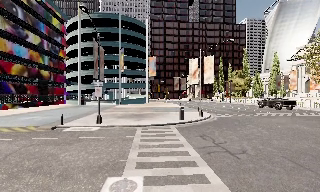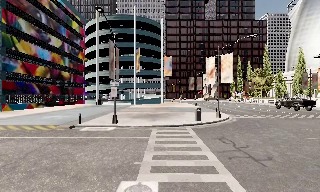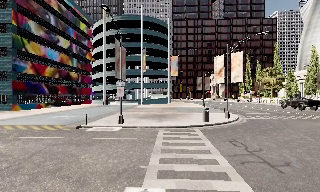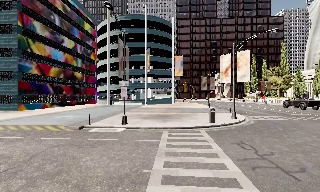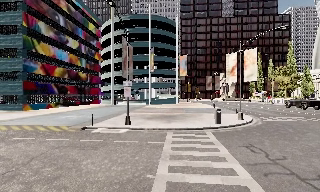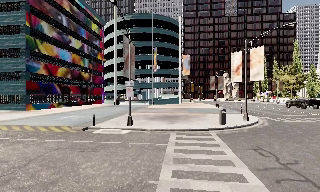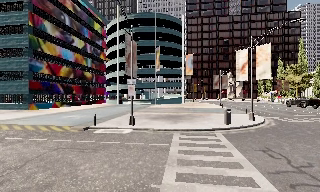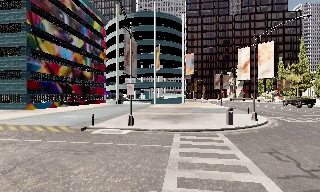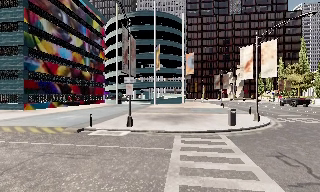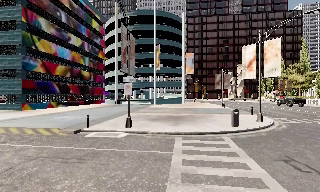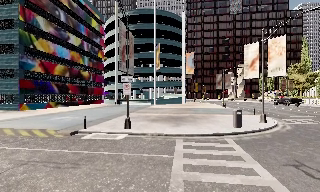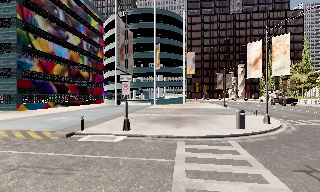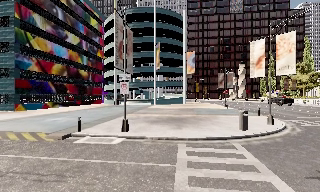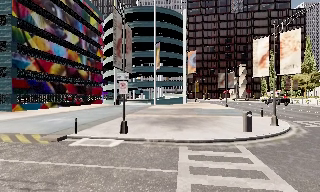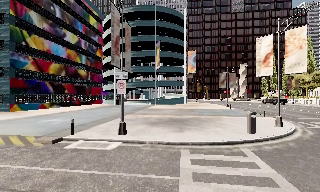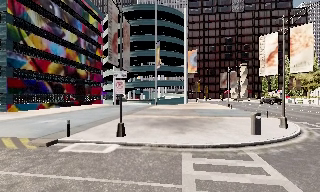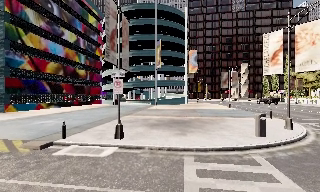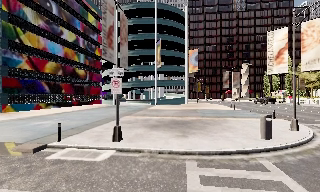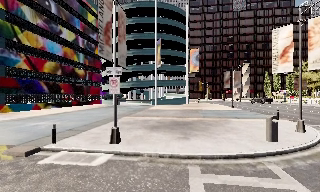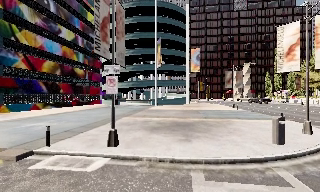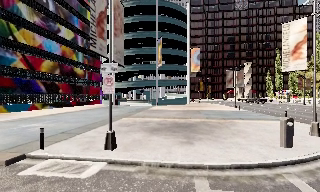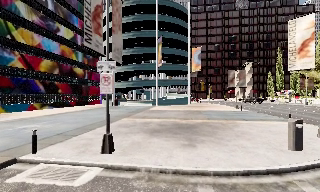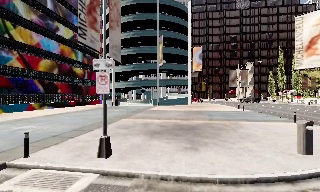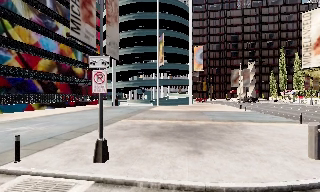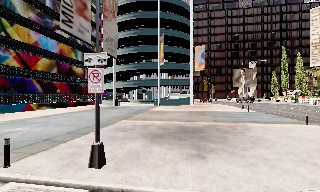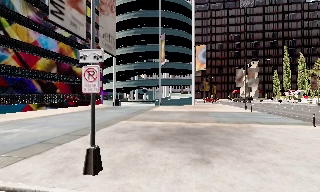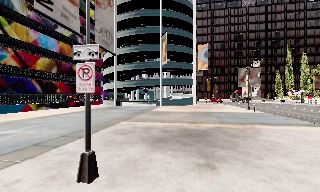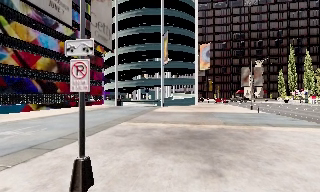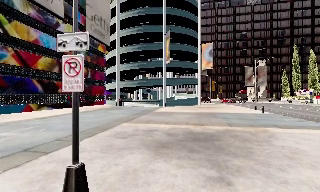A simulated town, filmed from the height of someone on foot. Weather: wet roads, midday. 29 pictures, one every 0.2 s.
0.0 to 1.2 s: The camera swings to its left by about 15 degrees, and the scene slides to the right. It travels forward, about 2 m, so what stands in front looms larger.
1.2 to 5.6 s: The camera travels forward, about 9 m, so what stands in front looms larger.
The film runs forward here.
